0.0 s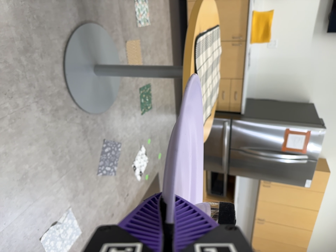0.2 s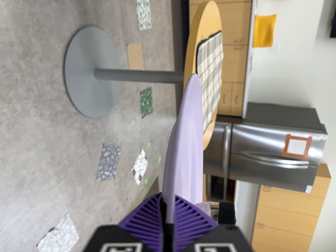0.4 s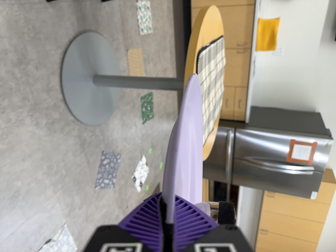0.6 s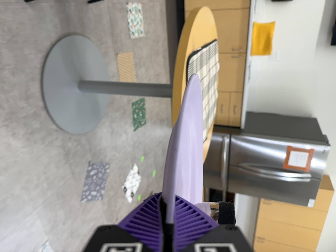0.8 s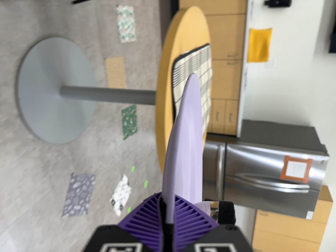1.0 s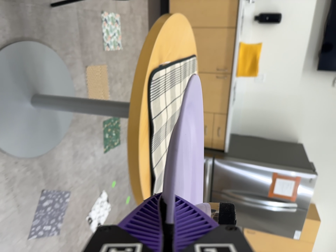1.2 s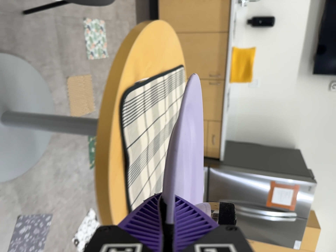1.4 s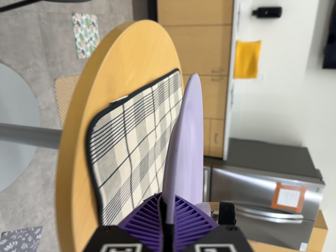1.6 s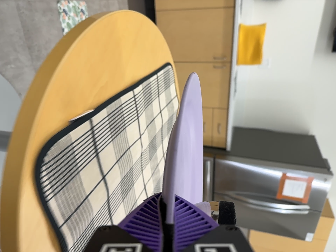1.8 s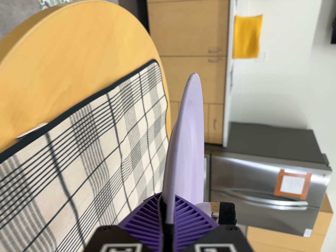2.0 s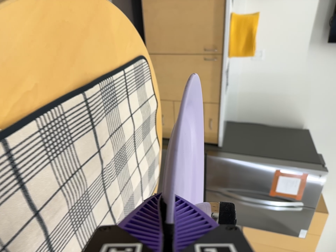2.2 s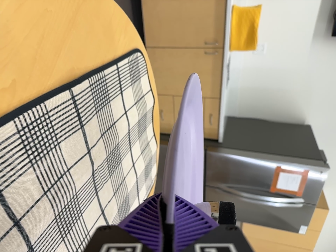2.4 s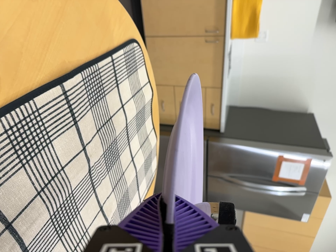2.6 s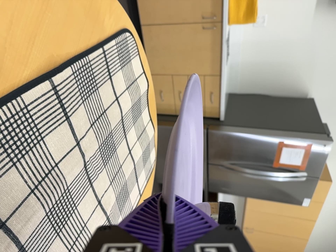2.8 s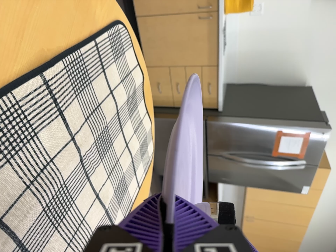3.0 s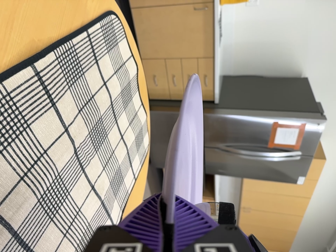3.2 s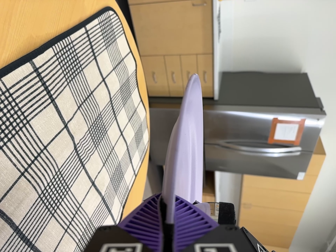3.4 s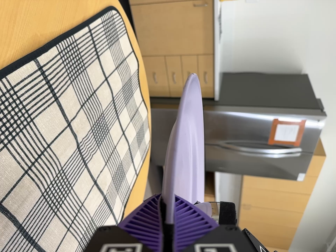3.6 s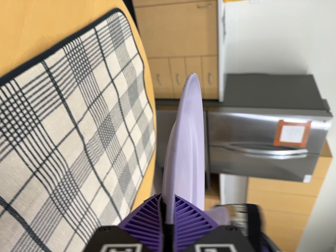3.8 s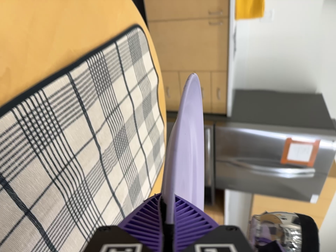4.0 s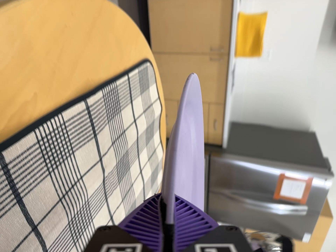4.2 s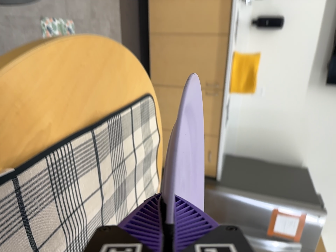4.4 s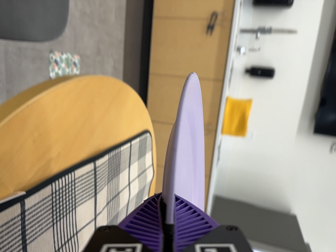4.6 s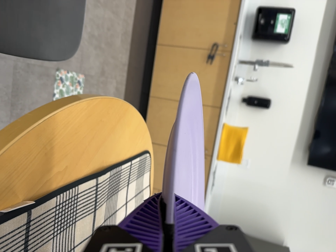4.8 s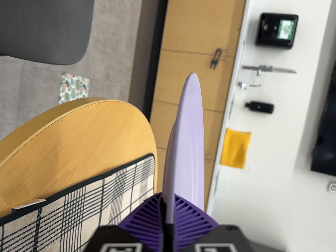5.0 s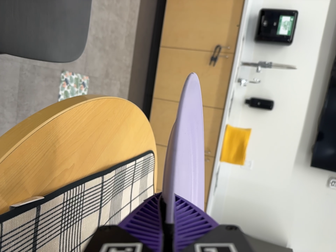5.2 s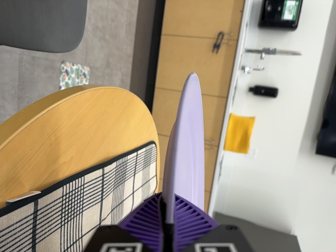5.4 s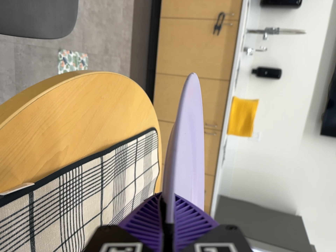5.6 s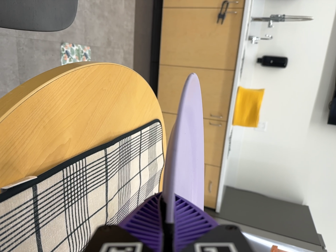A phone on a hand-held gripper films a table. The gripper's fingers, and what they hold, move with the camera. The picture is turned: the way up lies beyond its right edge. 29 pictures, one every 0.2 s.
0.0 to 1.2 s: The camera travels forward and toward the top of its view, about 50 cm, so what stands in front looms larger.
1.2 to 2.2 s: The camera travels forward, toward the top of its view and to its right, about 40 cm, so what stands in front looms larger. Its aim tips toward the bottom of its view by about 10 degrees.
2.2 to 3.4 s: The camera's aim tips toward the bottom of its view by about 10 degrees, and the scene shifts upward.
3.4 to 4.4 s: The camera travels backward and to its left, about 12 cm, so what stands in front gets smaller. Its aim tips toward the top of its view by about 25 degrees, and the scene shifts downward. It rolls about its line of sight by about 15 degrees, and the scene rotates clockwise.
4.4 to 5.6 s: The camera shifts only a little, or ends up much as it began.
The film runs forward here.
